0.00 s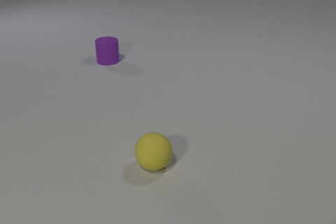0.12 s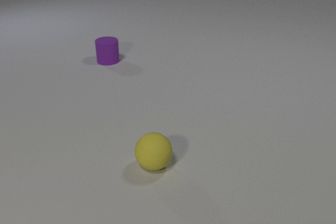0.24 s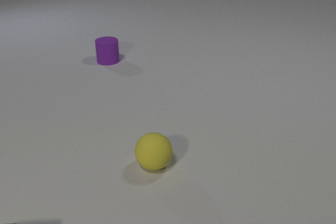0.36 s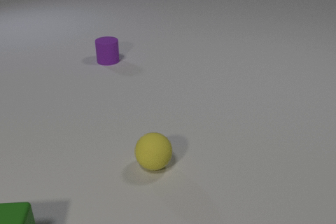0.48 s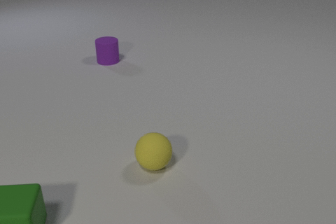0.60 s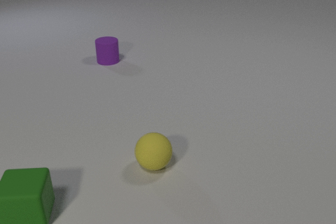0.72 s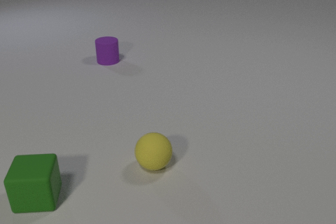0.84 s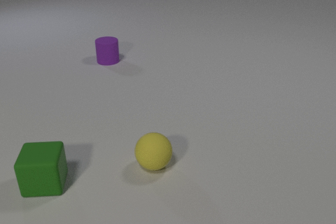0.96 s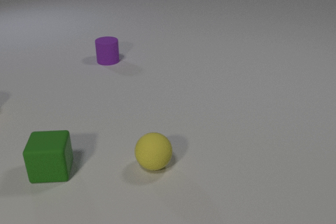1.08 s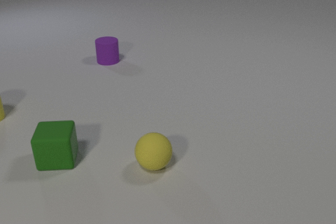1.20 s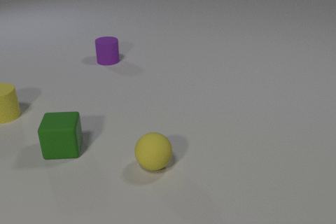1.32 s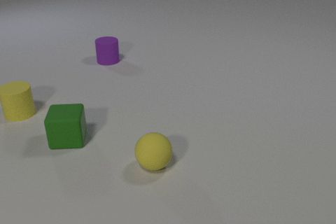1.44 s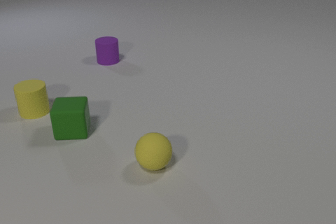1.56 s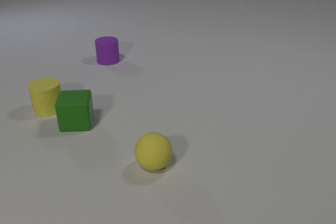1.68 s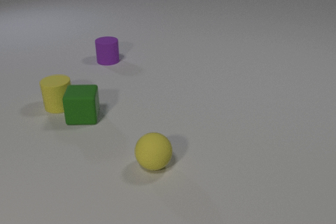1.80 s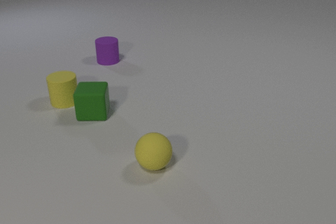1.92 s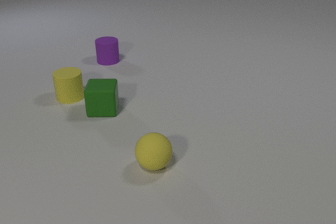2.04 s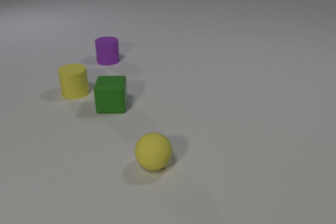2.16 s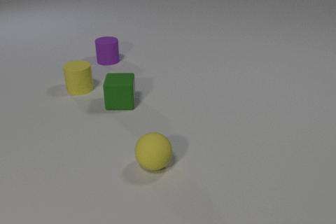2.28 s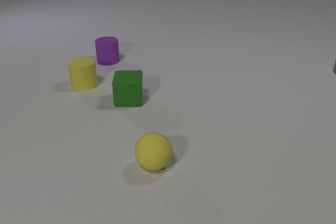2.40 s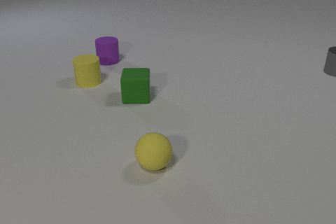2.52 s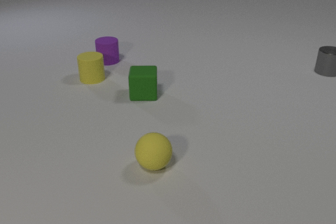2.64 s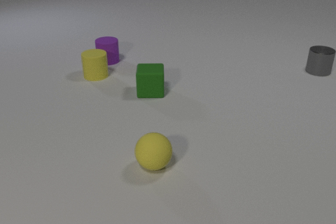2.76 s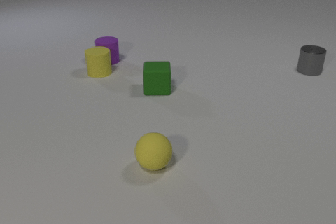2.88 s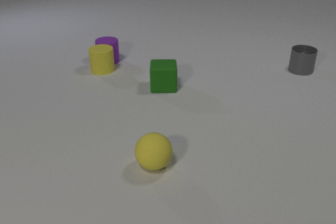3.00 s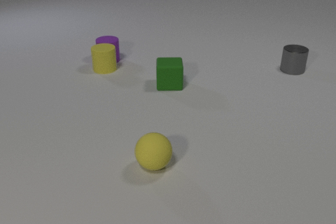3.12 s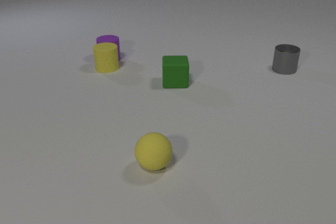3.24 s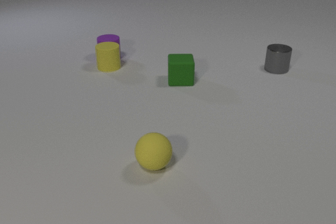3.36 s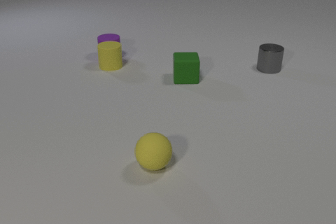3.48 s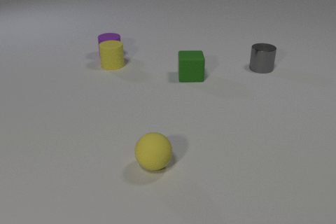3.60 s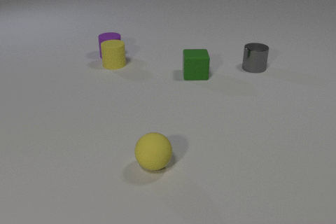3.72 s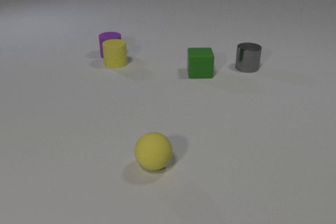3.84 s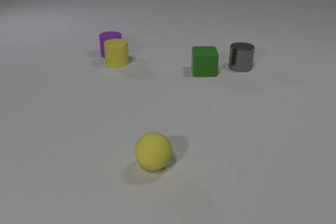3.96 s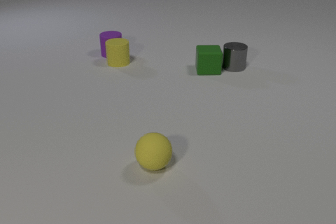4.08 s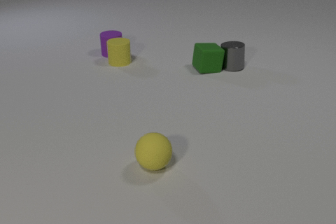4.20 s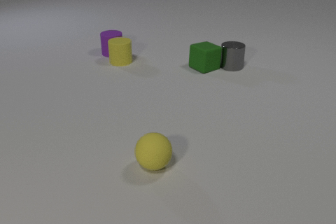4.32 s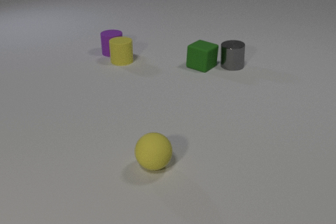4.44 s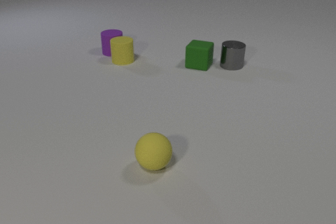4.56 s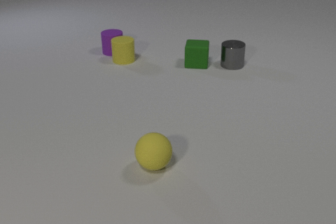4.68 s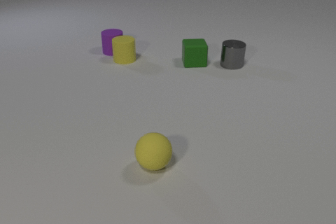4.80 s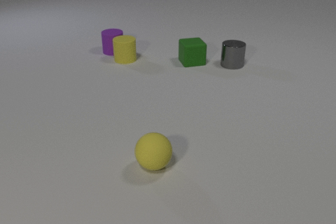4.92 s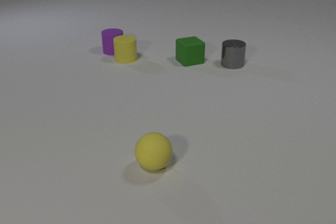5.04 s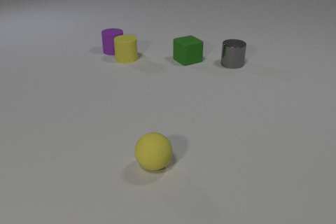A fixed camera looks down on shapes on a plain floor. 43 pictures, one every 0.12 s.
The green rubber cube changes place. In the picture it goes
away from the camera.
The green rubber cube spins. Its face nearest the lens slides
to the right.
0.00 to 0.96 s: The green rubber cube comes in at the bottom edge, slides away from the camera and to the right.
0.96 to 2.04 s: The green rubber cube slides away from the camera and to the right. The yellow rubber cylinder comes in at the left edge, slides to the right. The green rubber cube and the yellow rubber cylinder collide.
2.04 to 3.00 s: The green rubber cube slides to the right and away from the camera. The yellow rubber cylinder slides away from the camera and to the right. The gray metal cylinder comes in at the right edge, slides to the left. The yellow rubber cylinder and the purple rubber cylinder collide.
3.00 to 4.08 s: The green rubber cube slides away from the camera and to the right. The yellow rubber cylinder slides away from the camera and to the right. The purple rubber cylinder slides away from the camera. The gray metal cylinder slides to the left. The green rubber cube and the gray metal cylinder collide.
4.08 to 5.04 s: The green rubber cube slides away from the camera and to the left, spins so that its near face slides to the right, counterclockwise seen from above. The yellow rubber cylinder slides away from the camera and to the right. The purple rubber cylinder slides away from the camera. The gray metal cylinder slides away from the camera.
How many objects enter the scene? 3.
What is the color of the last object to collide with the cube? gray.
How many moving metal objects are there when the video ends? 1.
